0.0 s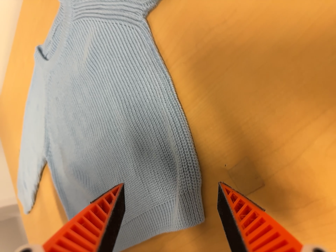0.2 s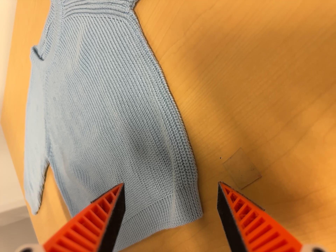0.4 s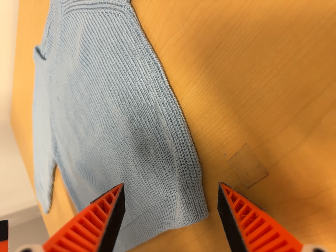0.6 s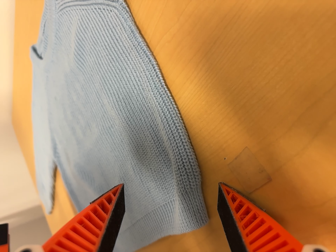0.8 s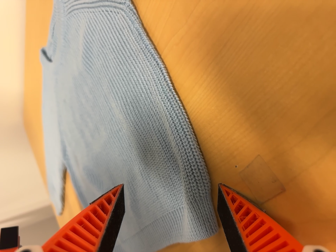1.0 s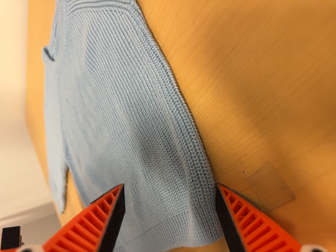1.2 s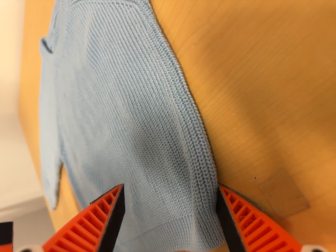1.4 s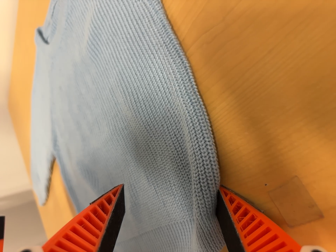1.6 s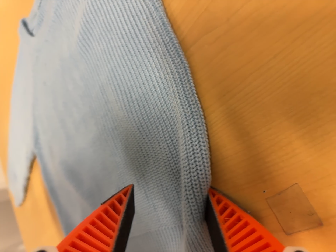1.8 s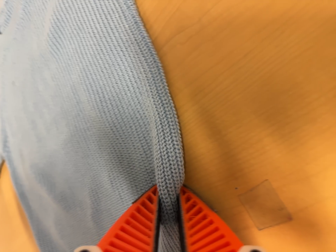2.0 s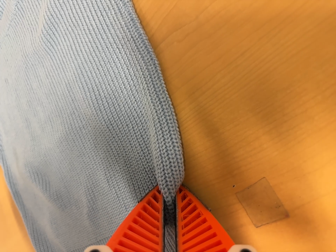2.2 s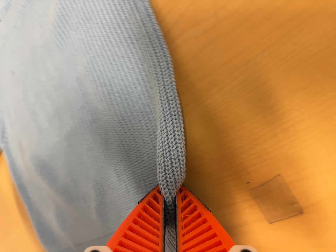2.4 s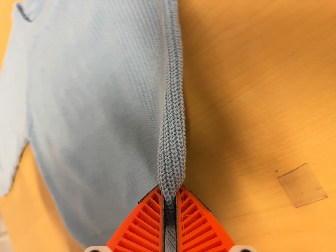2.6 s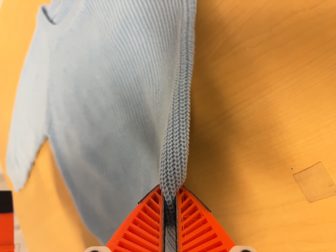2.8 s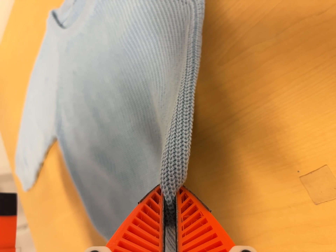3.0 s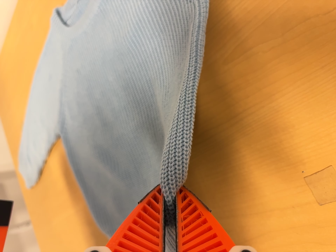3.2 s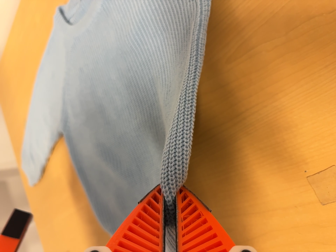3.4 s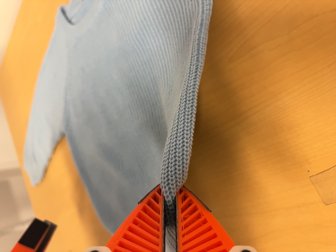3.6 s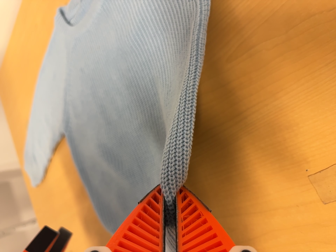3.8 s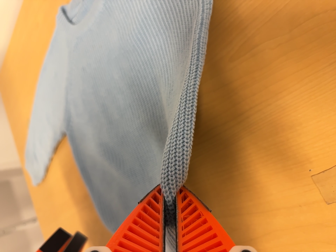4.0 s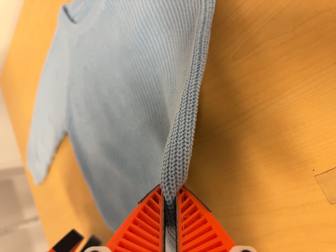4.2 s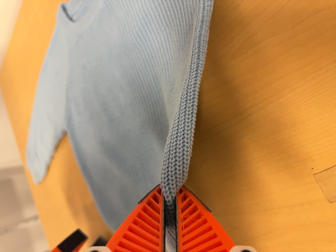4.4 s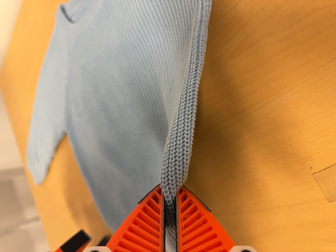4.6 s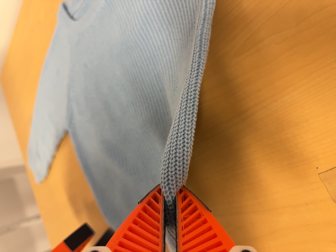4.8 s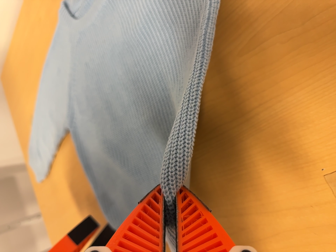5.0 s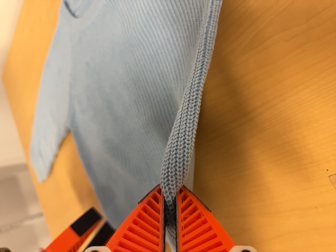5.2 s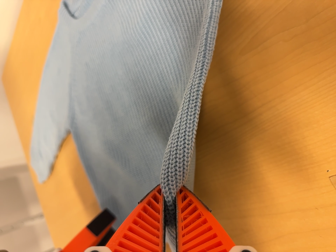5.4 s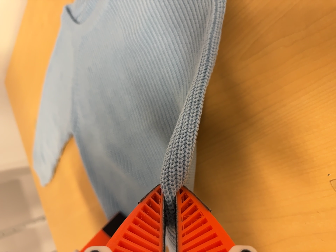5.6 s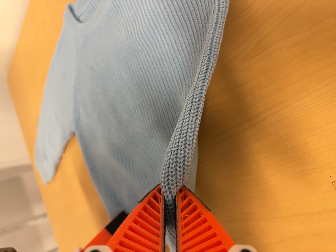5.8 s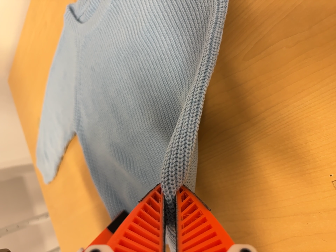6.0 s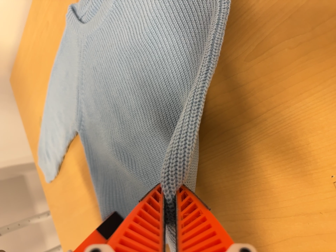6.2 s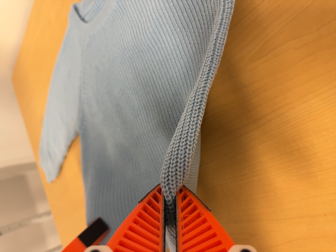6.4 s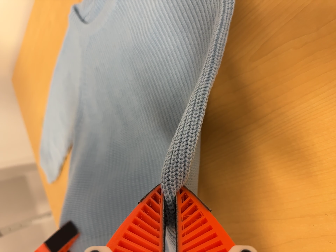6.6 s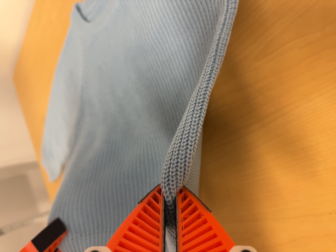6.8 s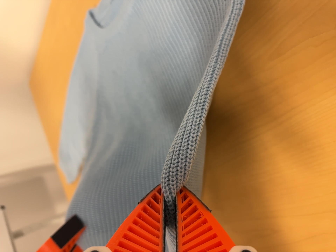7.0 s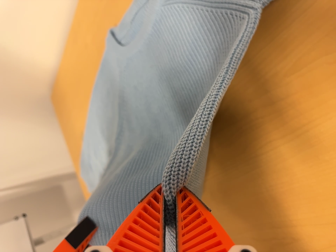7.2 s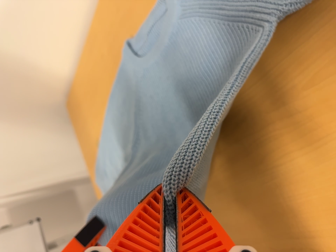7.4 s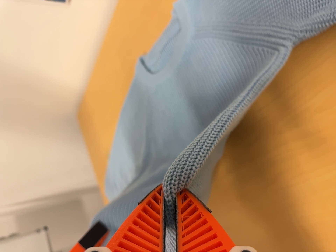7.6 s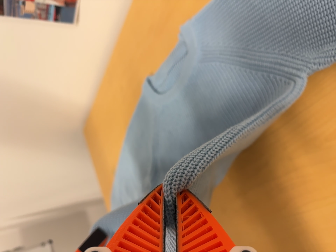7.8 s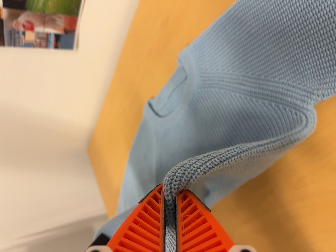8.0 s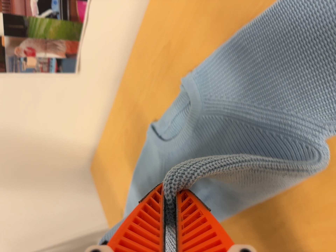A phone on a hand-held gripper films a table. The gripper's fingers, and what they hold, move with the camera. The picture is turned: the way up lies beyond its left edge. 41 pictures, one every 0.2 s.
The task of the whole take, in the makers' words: fold up.
0.0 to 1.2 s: The camera travels forward, about 6 cm, so what stands in front looms larger.
1.2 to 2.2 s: The scene slides to the left, as the camera pans about 15 degrees to its right.
2.2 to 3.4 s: The camera travels to its left and backward, about 7 cm, so close, fixed things drift to the right.
3.4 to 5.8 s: The camera shifts only a little, or ends up much as it began.
5.8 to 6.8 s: The camera shifts only a little, or ends up much as it began.
6.8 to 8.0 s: The camera travels toward the top of its view, about 12 cm, so close, fixed things drift downward. Its aim tips toward the top of its view by about 10 degrees, and the scene shifts downward.
The film runs forward here.
